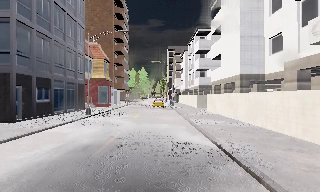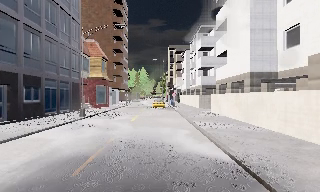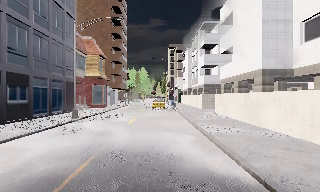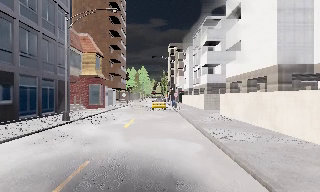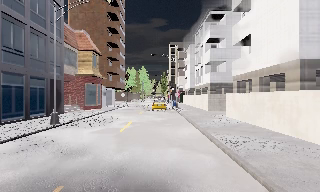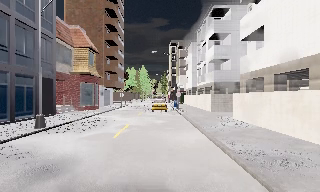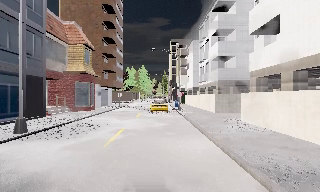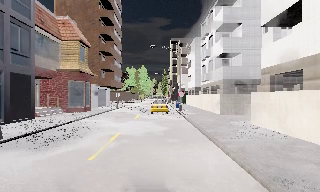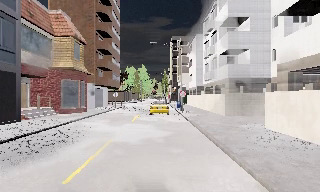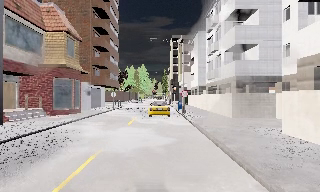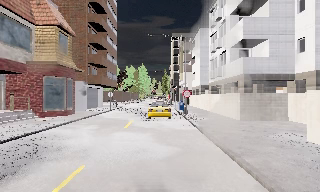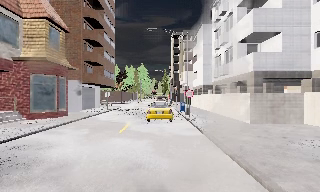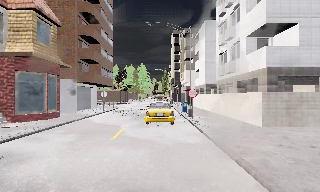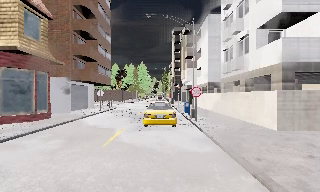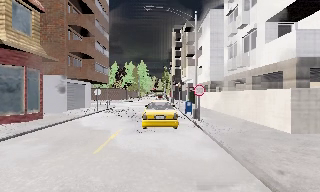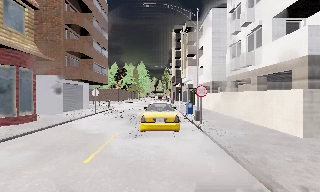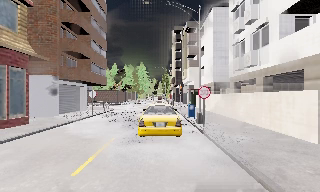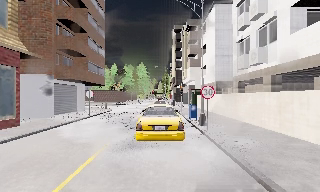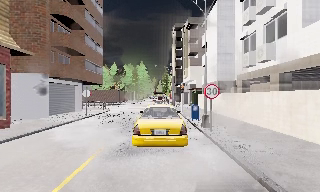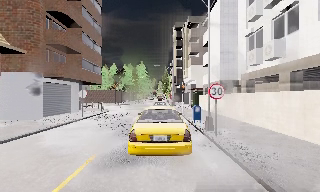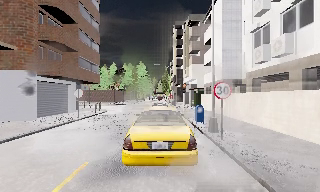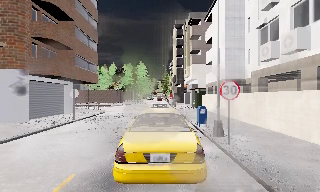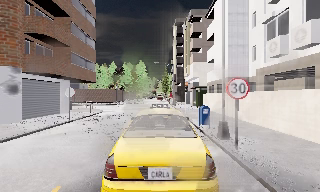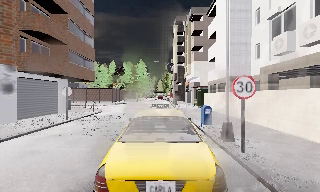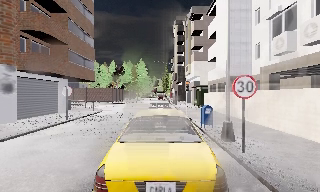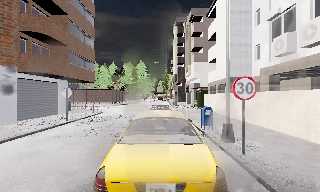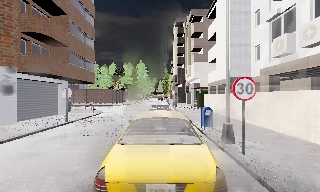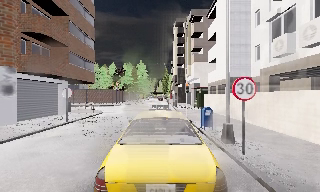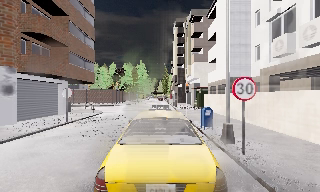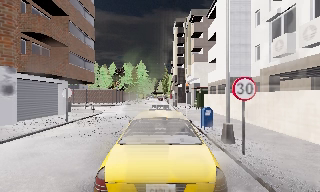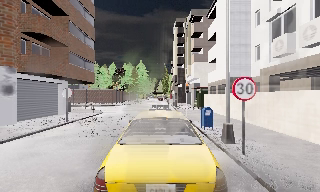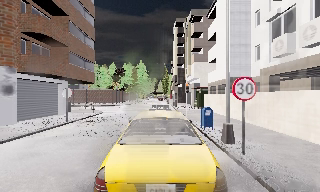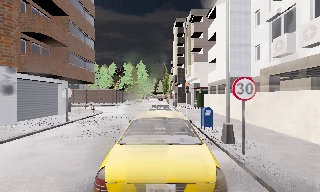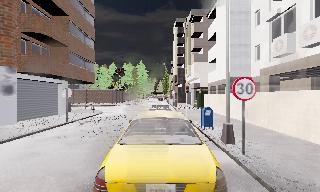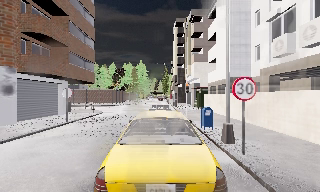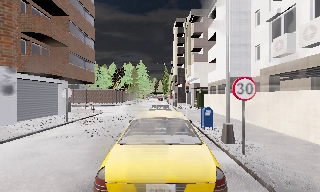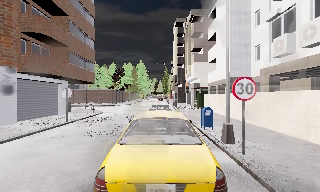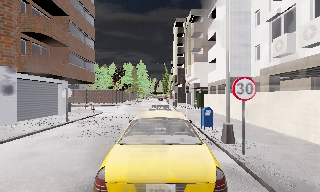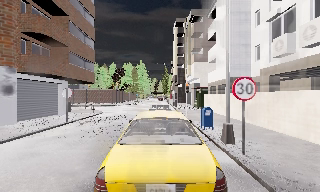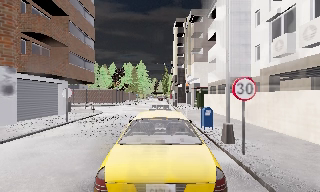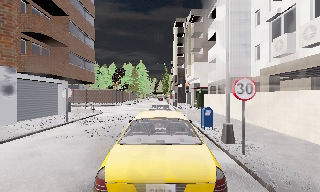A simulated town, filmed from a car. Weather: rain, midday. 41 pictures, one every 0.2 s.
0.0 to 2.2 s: The camera travels forward, about 13 m, so what stands in front looms larger.
2.2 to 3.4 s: The camera travels forward, about 5 m, so what stands in front looms larger. It loses speed.
3.4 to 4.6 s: The camera travels forward, about 3.5 m, so what stands in front looms larger.
4.6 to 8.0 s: The camera keeps its place and its aim.
The film runs forward here.
